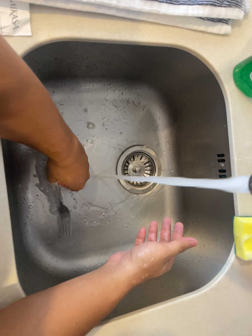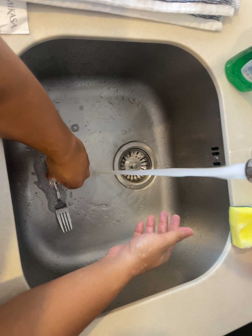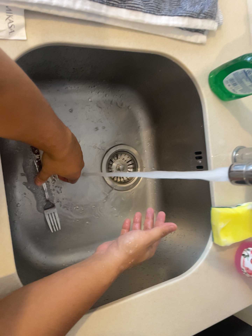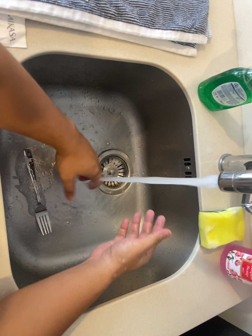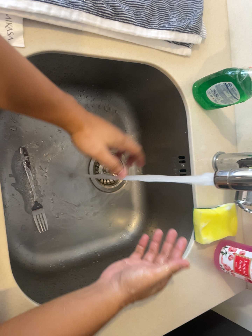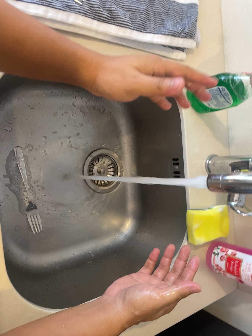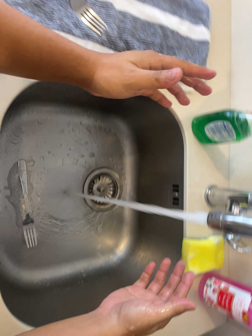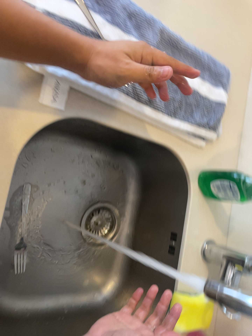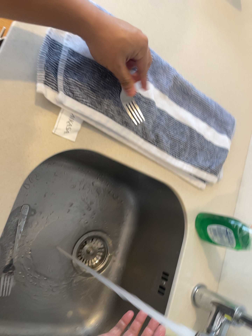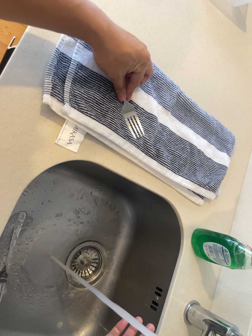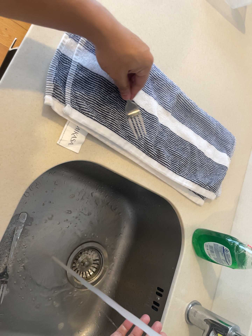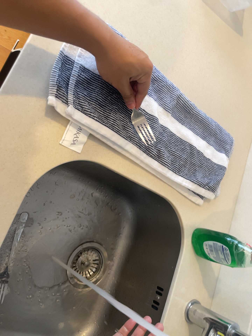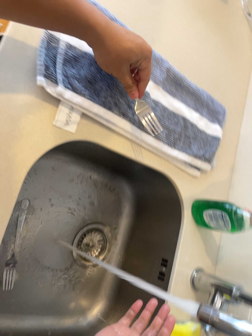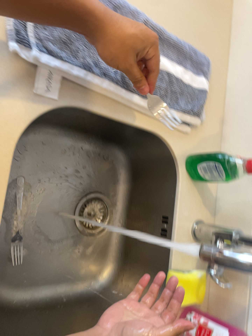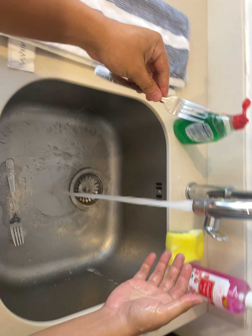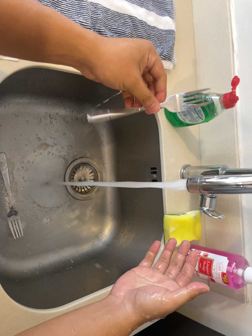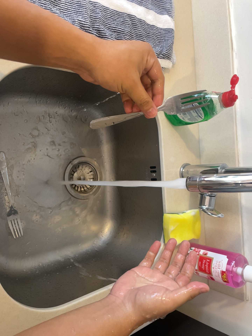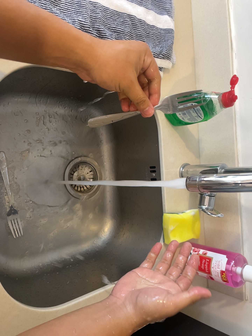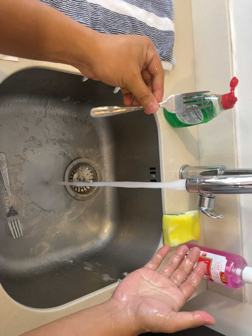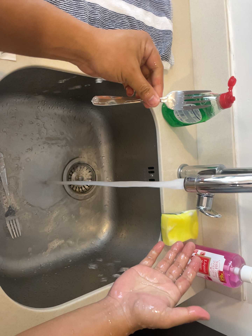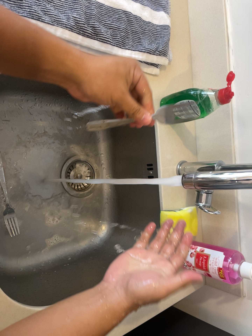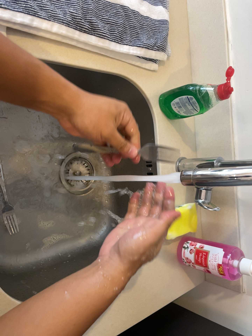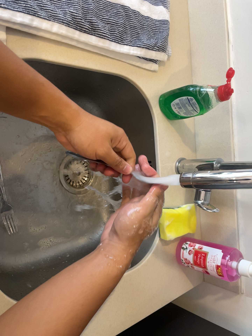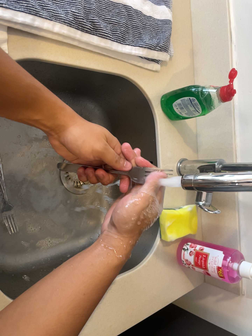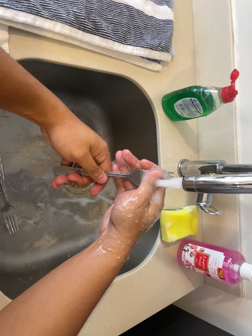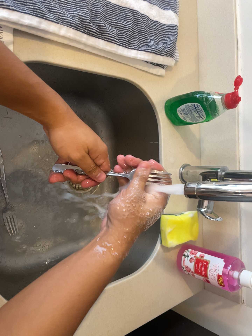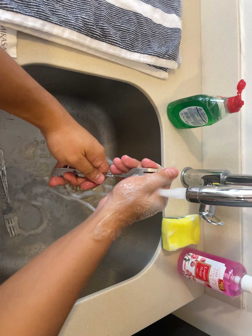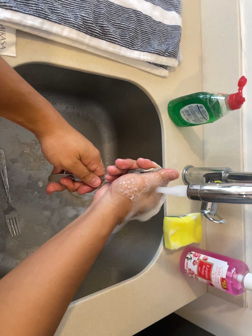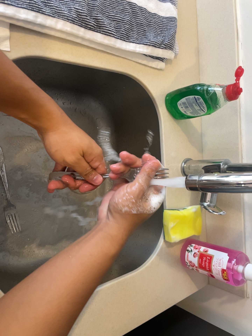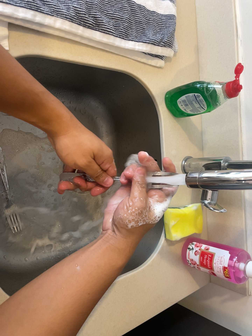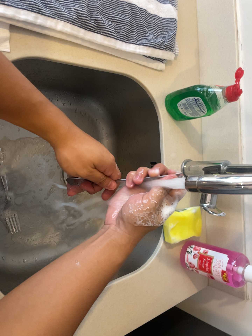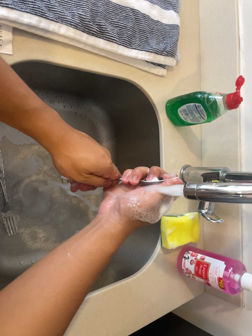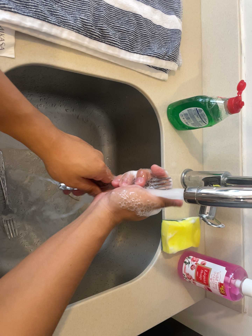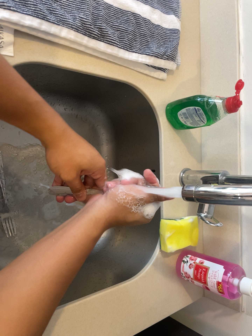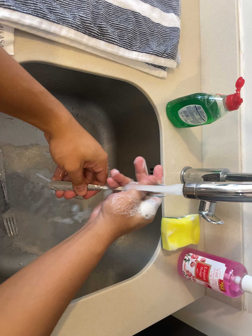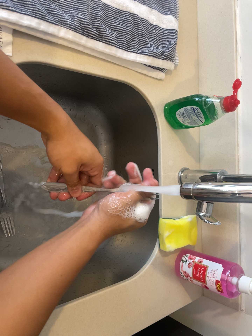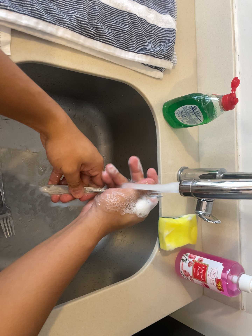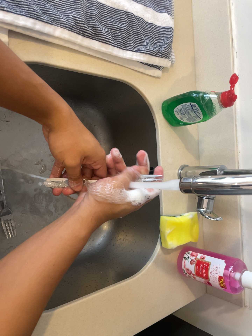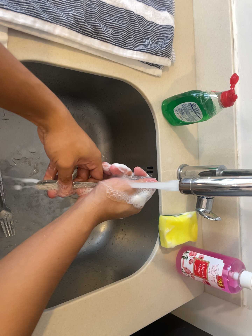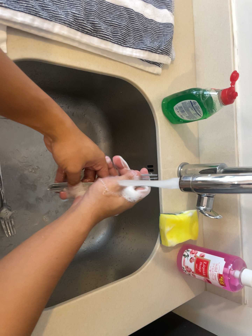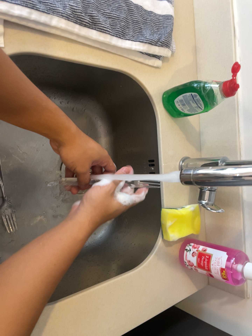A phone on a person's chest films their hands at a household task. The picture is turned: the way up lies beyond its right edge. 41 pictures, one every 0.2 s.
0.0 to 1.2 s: The camera swings to its right by about 15 degrees, and the scene slides to the left. It travels backward and to its left, about 9 cm, so what stands in front gets smaller.
1.2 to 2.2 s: The camera travels toward the top of its view, about 7 cm, so close, fixed things drift downward. Its aim tips toward the top of its view by about 15 degrees, and the scene shifts downward. It rolls about its line of sight by about 20 degrees, and the scene rotates clockwise.
2.2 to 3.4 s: The camera travels toward the bottom of its view, about 7 cm, so close, fixed things drift upward. Its aim tips toward the bottom of its view by about 15 degrees, and the scene shifts upward. It rolls about its line of sight by about 25 degrees, and the scene rotates counterclockwise.
3.4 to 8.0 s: The camera shifts only a little, or ends up much as it began.
The film runs backward here.
